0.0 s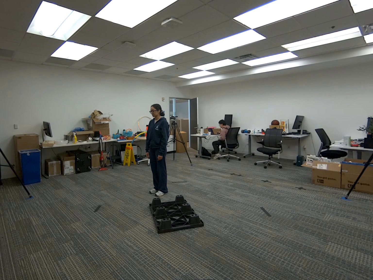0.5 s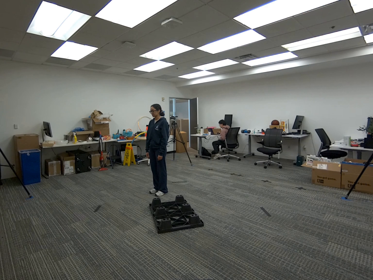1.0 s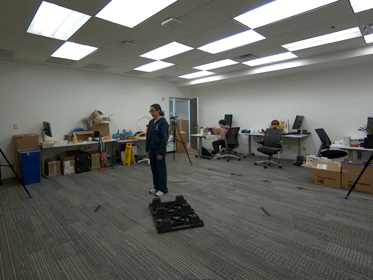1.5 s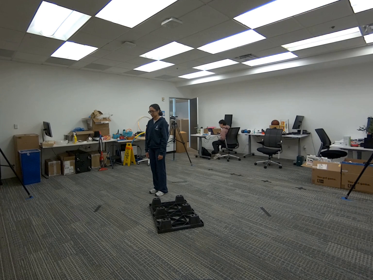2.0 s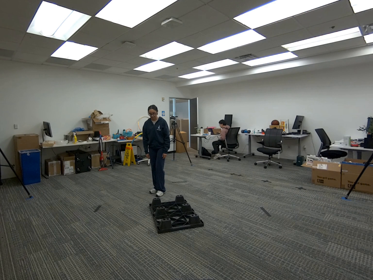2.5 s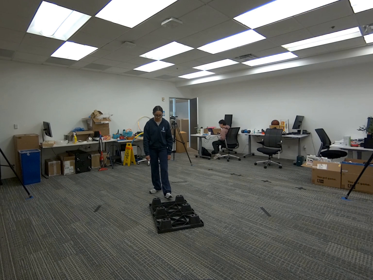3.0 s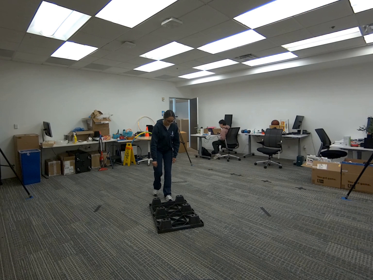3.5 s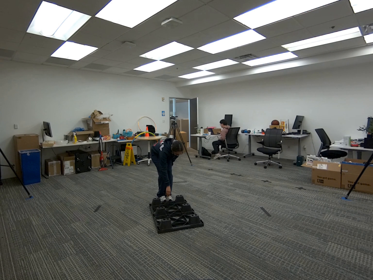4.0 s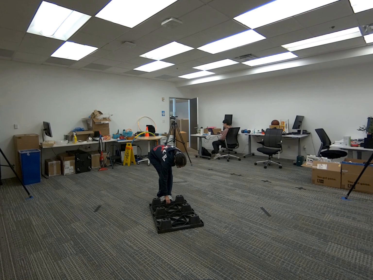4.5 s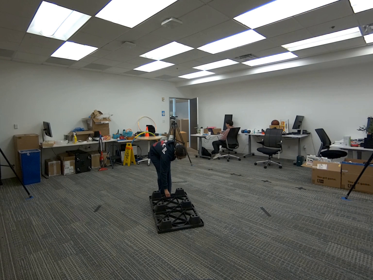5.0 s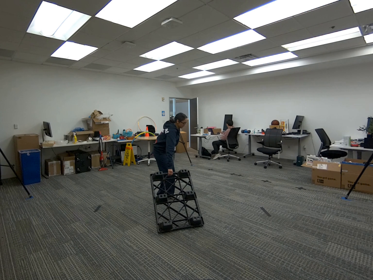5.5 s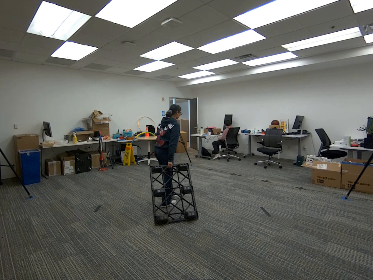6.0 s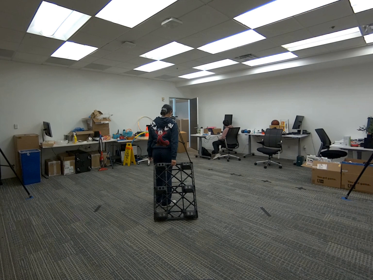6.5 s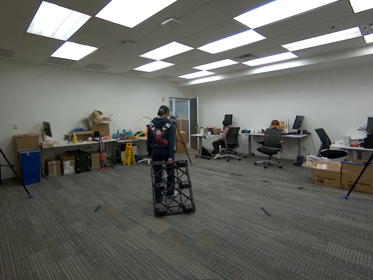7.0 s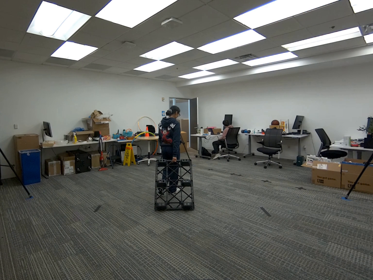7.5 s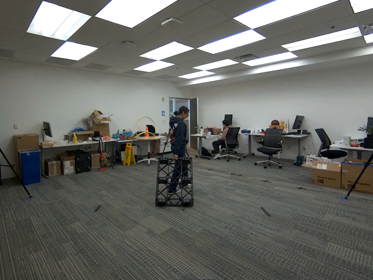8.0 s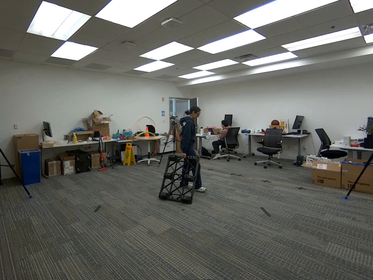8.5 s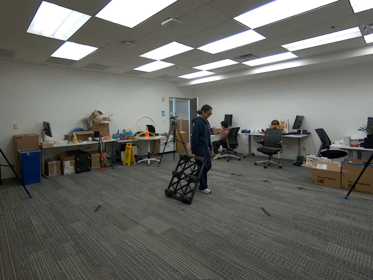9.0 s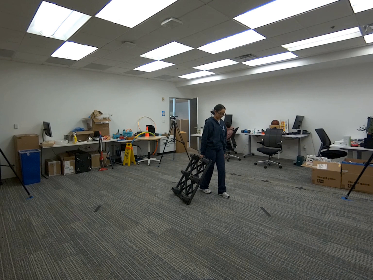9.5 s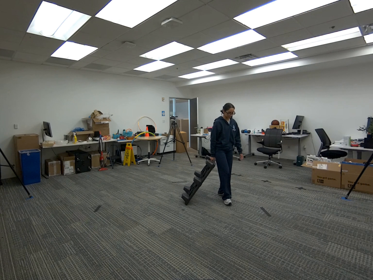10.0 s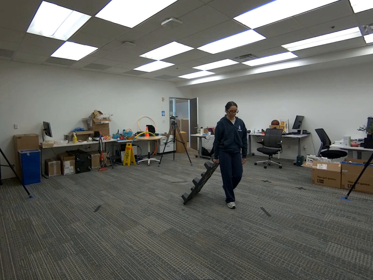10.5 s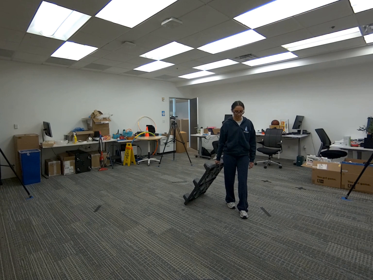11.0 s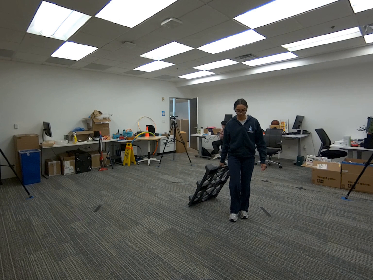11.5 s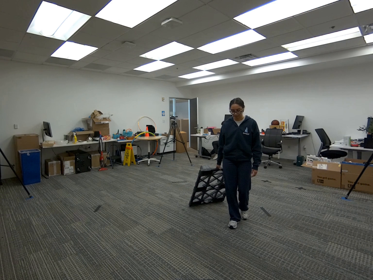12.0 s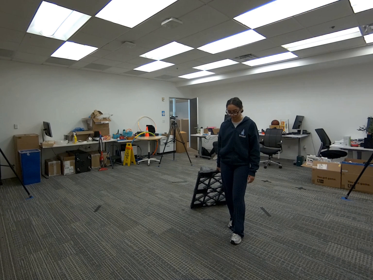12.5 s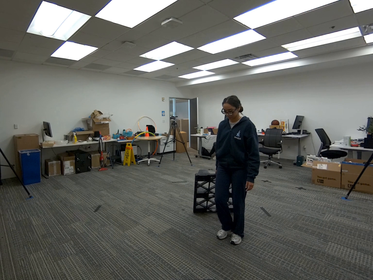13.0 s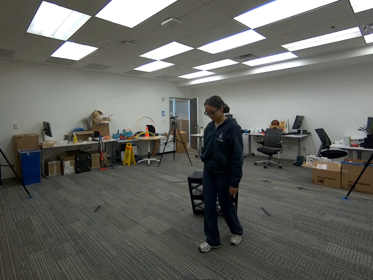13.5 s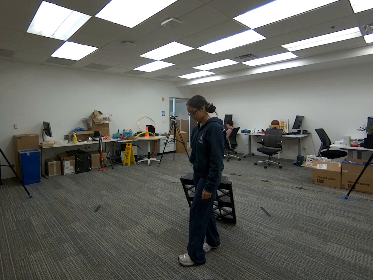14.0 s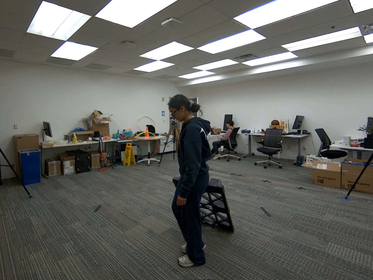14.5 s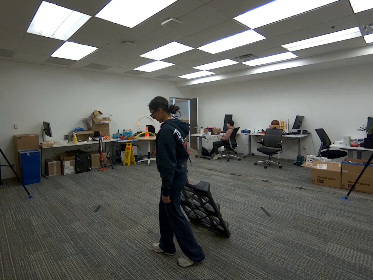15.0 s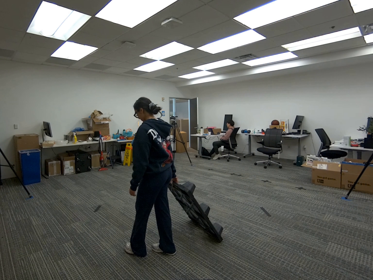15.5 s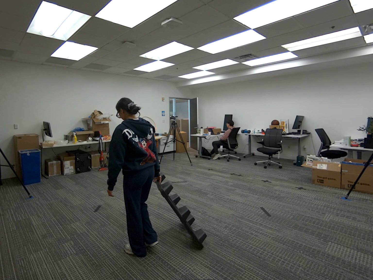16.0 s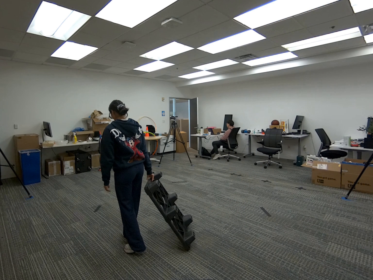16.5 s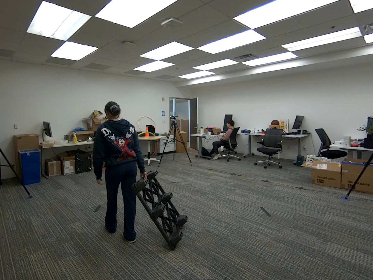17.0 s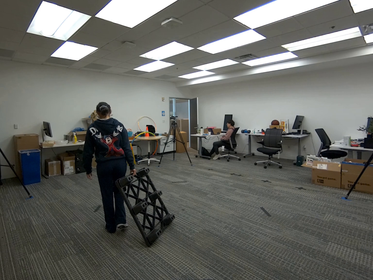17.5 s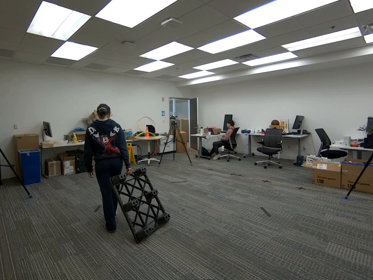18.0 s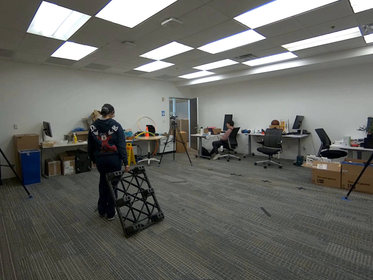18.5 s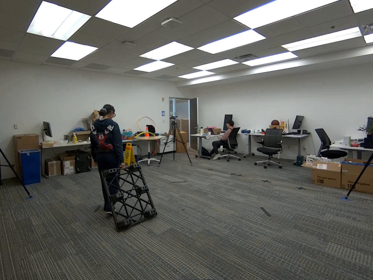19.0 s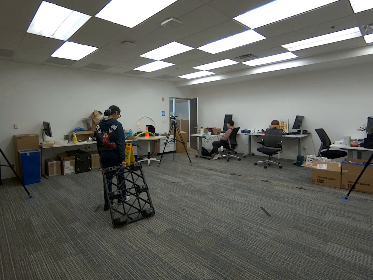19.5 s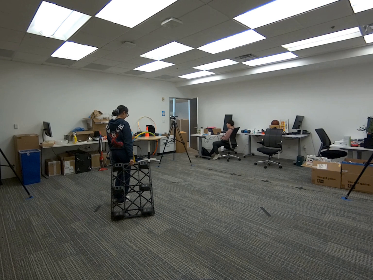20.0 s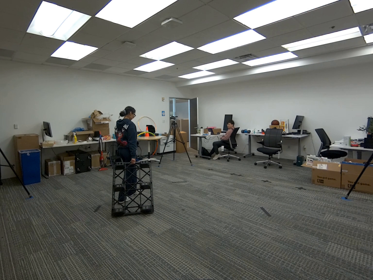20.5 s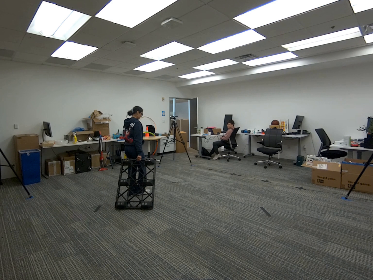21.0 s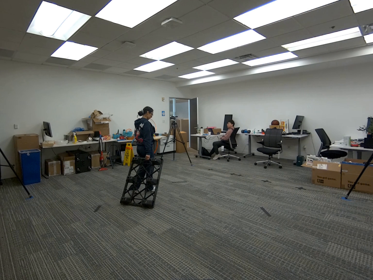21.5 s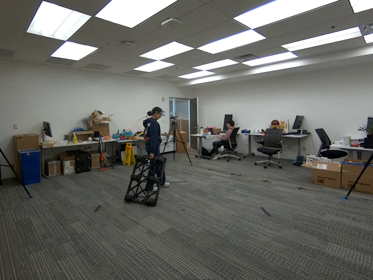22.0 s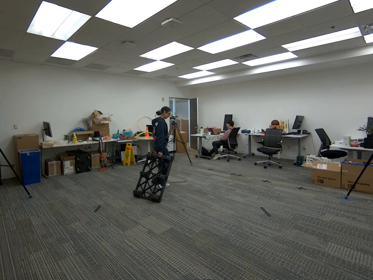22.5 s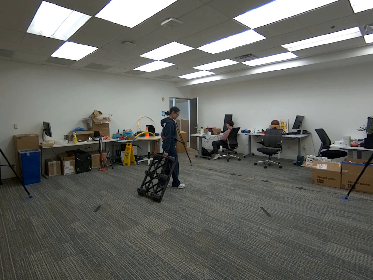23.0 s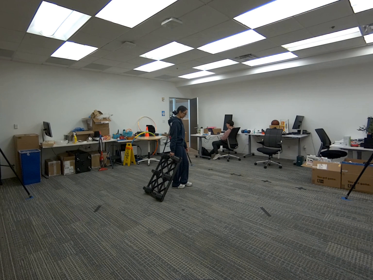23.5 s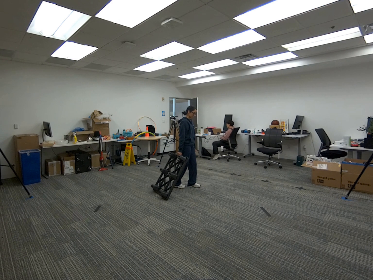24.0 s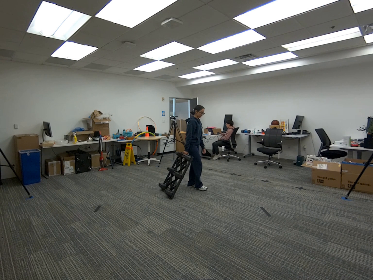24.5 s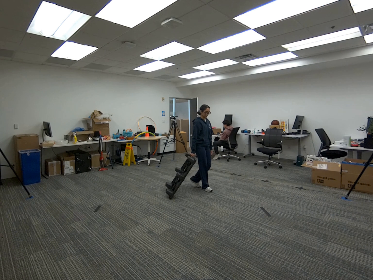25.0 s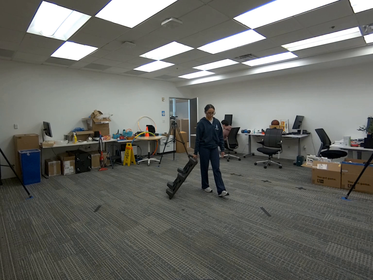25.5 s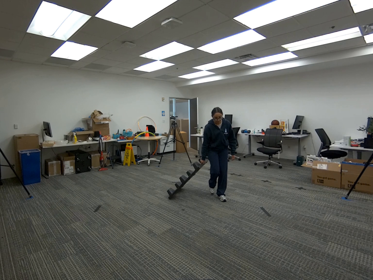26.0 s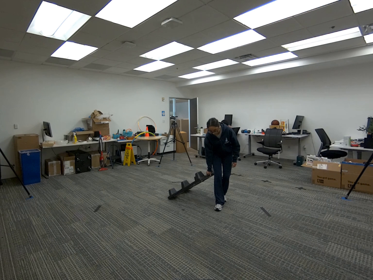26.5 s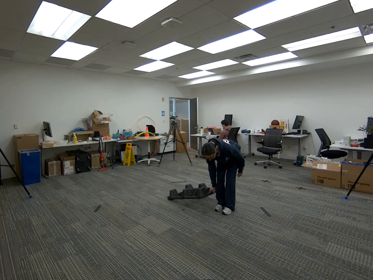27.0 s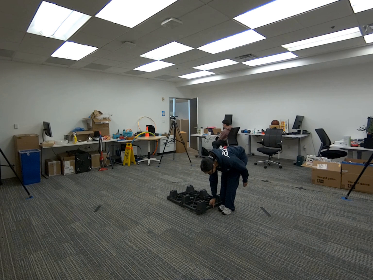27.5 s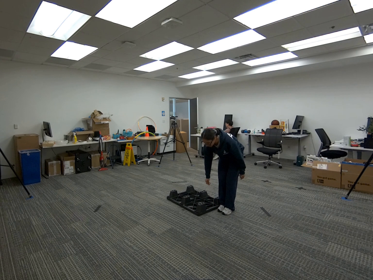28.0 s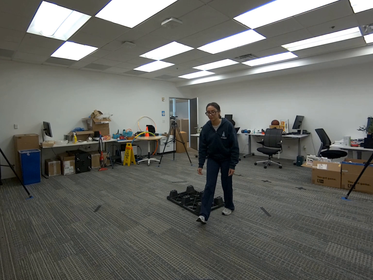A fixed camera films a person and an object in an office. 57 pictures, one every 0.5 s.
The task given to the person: Walk over to the platform on the ground and drag the platform within the bounding area. Once complete place the platform back on the ground.
